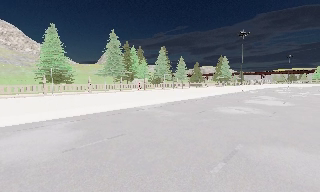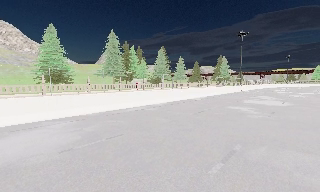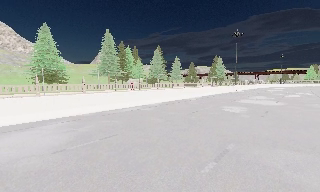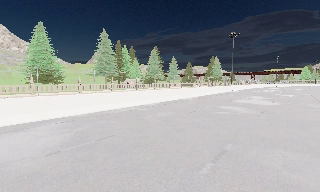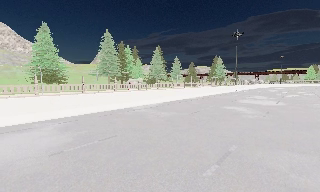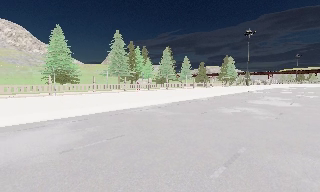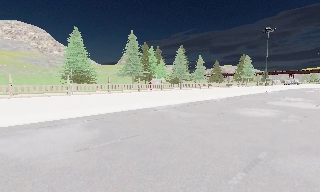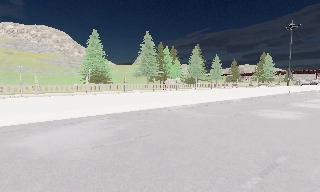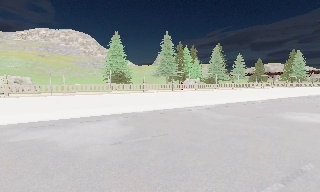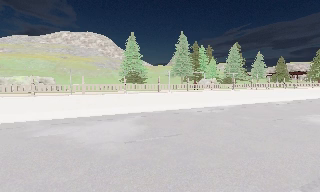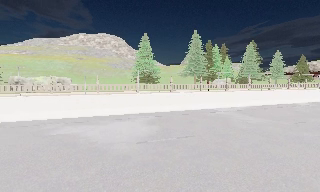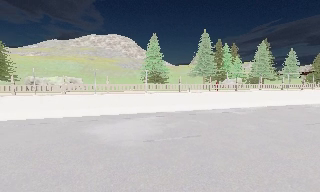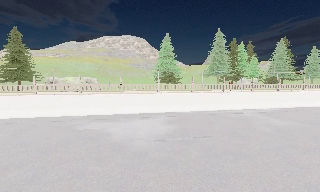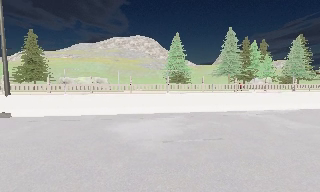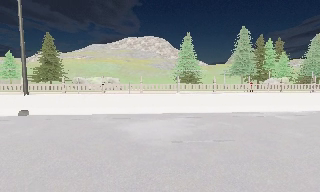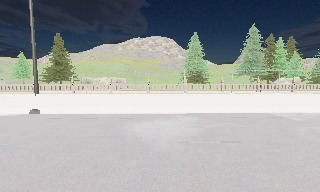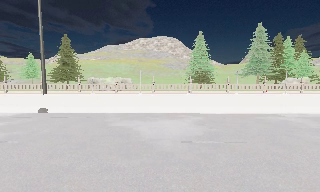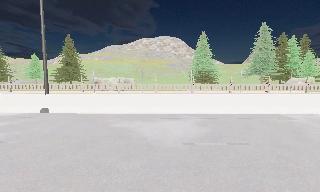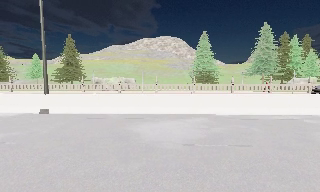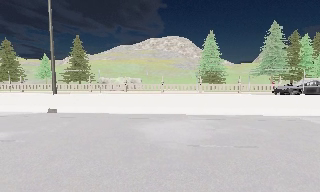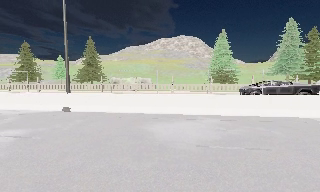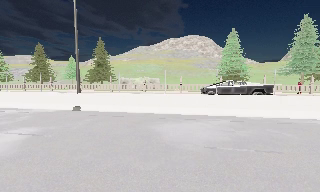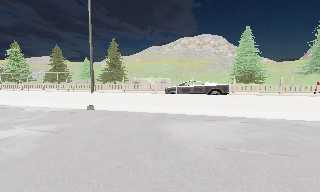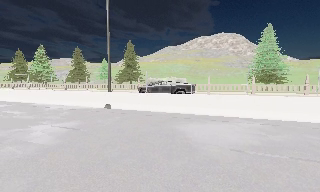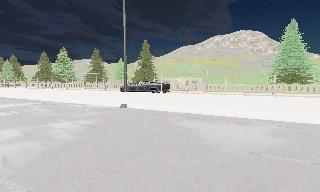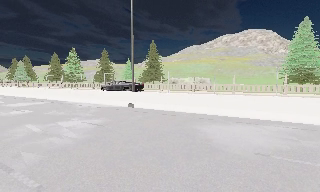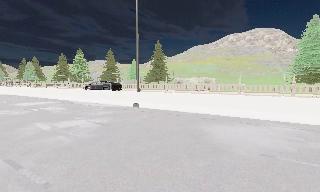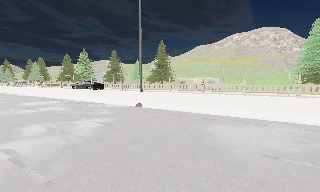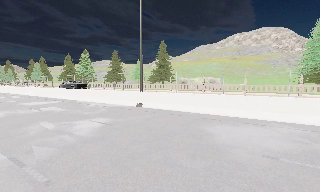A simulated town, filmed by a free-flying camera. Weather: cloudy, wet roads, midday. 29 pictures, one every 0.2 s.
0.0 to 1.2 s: The camera shifts only a little, or ends up much as it began.
1.2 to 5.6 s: The scene slides to the right, as the camera pans about 75 degrees to its left. It travels to its right, about 1 m.
The film runs forward here.
